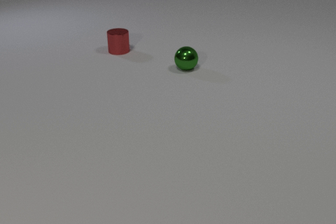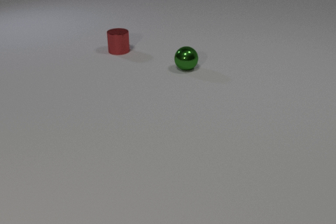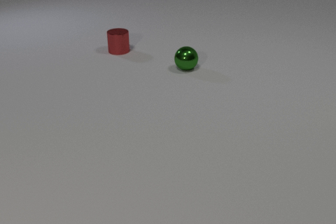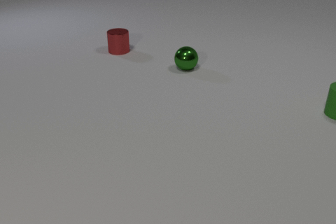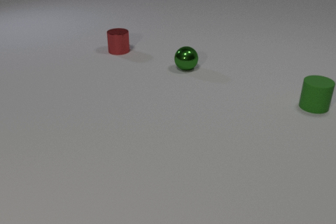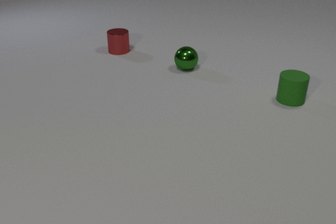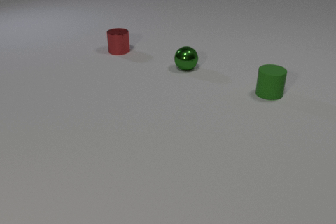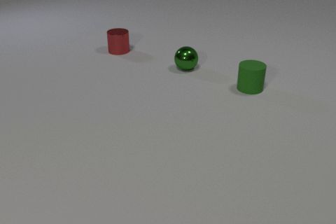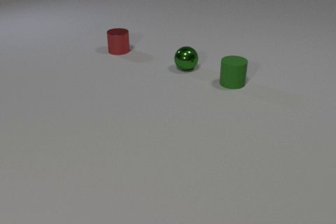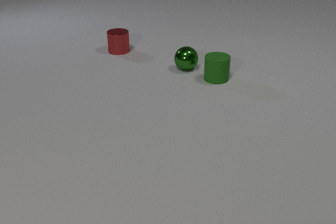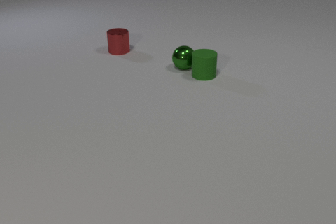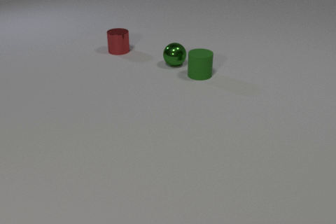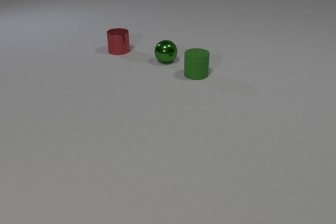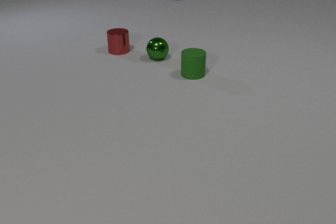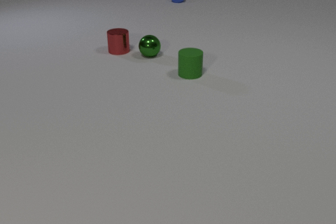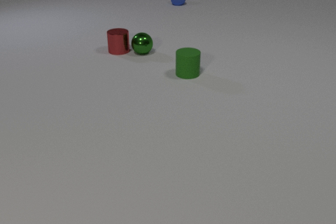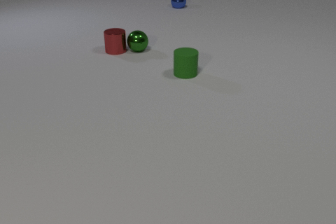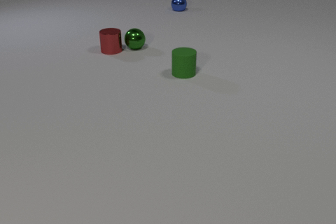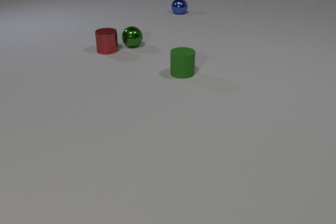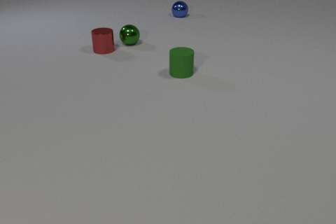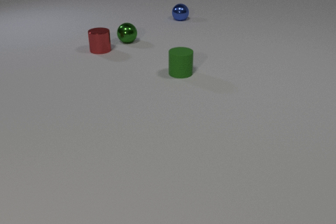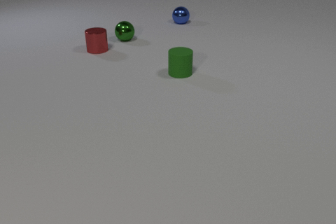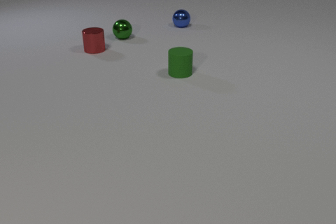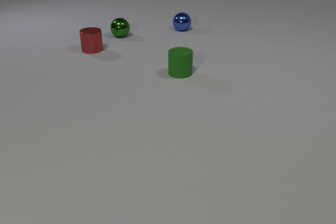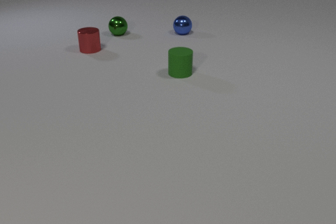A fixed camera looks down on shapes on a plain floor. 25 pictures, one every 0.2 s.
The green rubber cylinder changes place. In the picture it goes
to the left.
0.0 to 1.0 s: The green rubber cylinder comes in at the right edge, slides to the left.
1.0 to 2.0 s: The green rubber cylinder slides to the left and away from the camera. The green rubber cylinder and the green metal sphere collide.
2.0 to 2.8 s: The green rubber cylinder slides to the left. The green metal sphere rolls to the left and away from the camera. The blue metal sphere comes in at the top edge, rolls toward the camera.
2.8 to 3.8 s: The green rubber cylinder slides to the left. The green metal sphere rolls away from the camera and to the left. The blue metal sphere rolls toward the camera. The red metal cylinder slides to the left. The green metal sphere and the red metal cylinder collide.
3.8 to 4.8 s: The green metal sphere rolls away from the camera. The blue metal sphere rolls toward the camera. The red metal cylinder slides to the left.
What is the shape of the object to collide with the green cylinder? sphere.
What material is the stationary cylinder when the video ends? rubber.
How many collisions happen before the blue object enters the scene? 1.
